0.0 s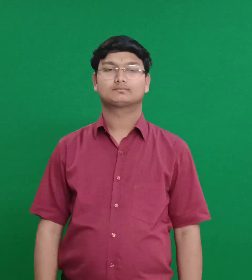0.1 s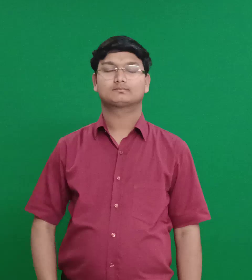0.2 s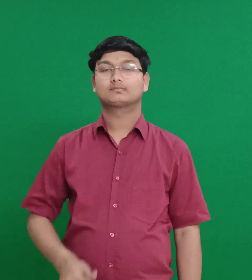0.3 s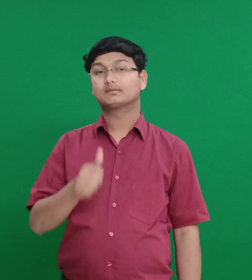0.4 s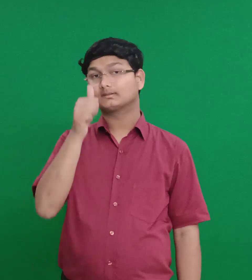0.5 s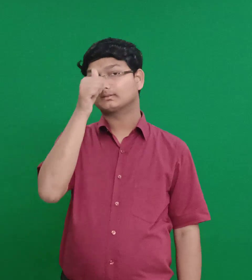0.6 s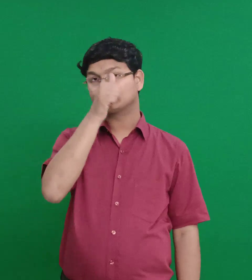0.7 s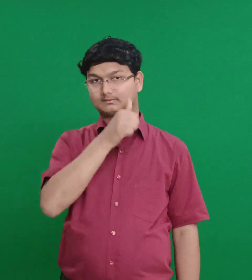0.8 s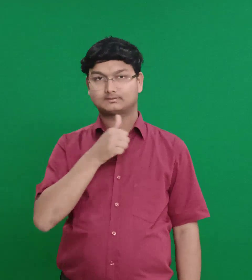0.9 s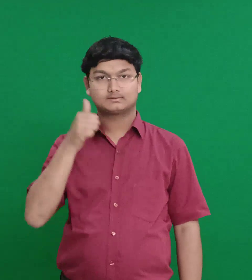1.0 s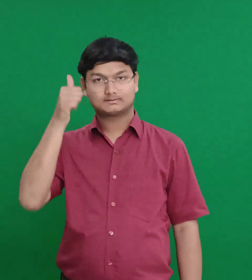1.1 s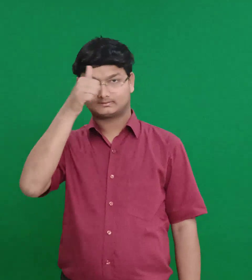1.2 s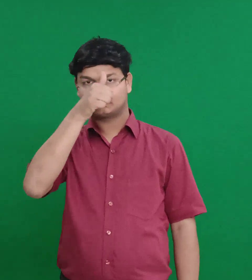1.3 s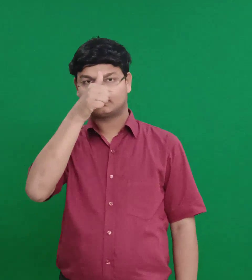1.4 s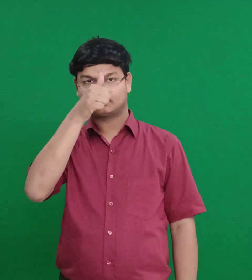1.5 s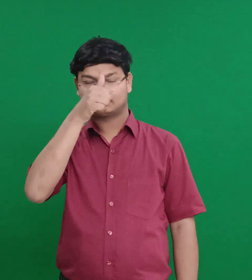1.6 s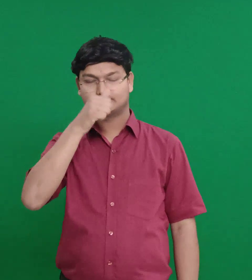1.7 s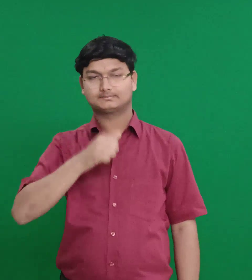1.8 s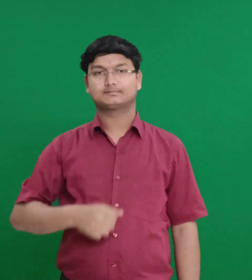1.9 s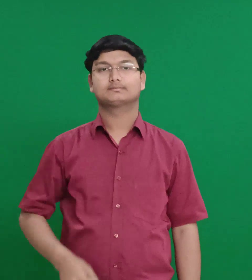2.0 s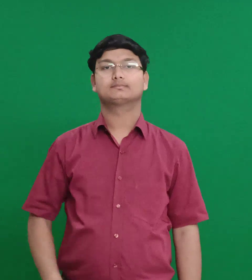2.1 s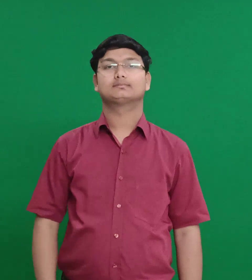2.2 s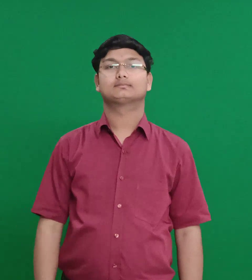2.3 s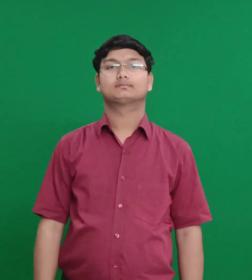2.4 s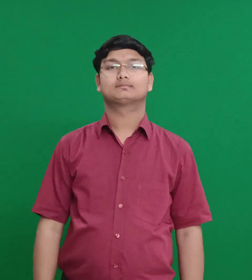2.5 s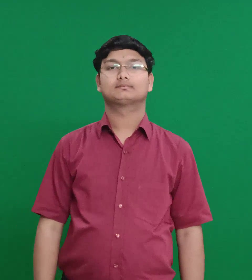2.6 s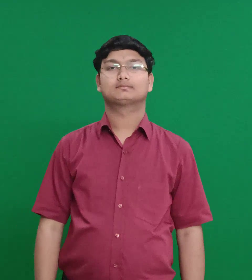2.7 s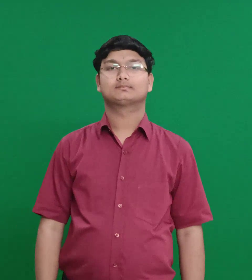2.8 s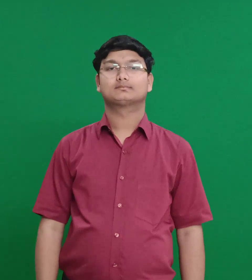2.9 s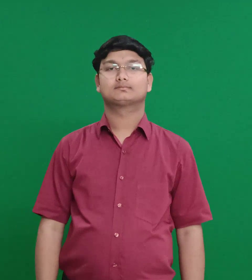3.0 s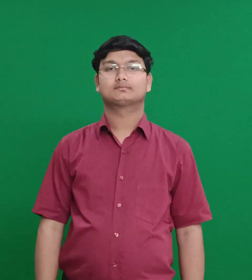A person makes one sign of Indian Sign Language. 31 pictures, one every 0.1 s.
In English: ethiopia
